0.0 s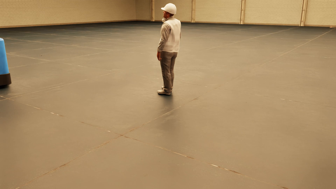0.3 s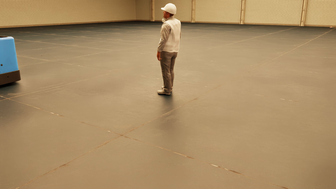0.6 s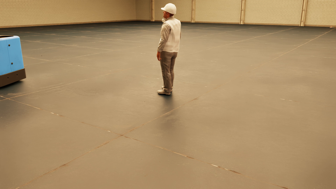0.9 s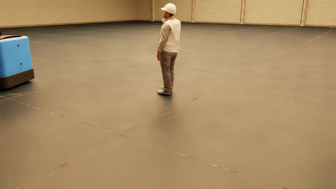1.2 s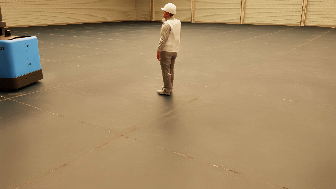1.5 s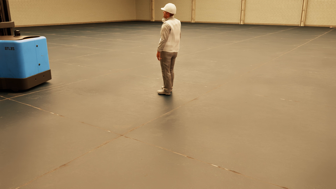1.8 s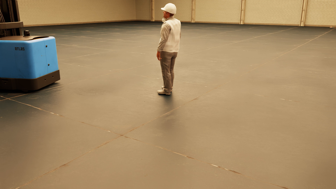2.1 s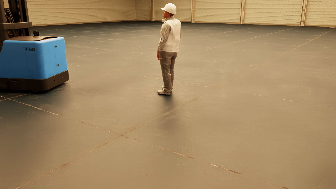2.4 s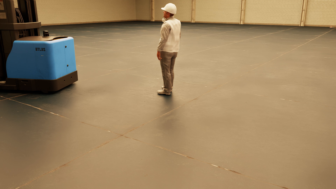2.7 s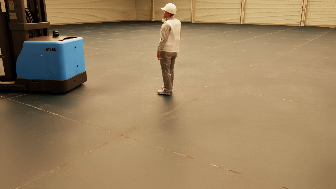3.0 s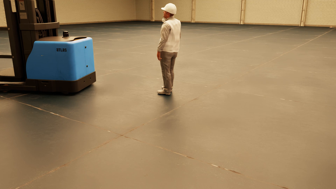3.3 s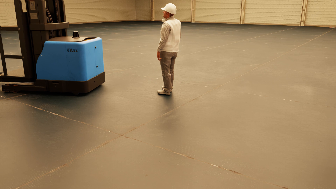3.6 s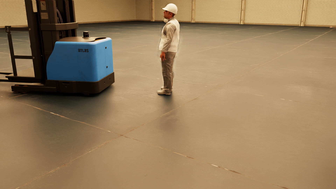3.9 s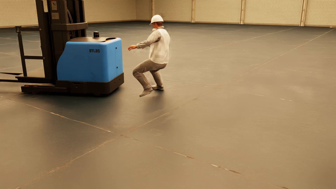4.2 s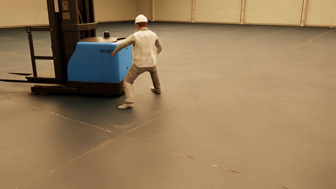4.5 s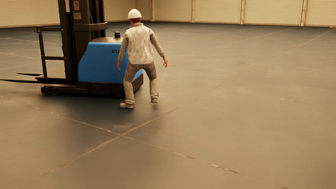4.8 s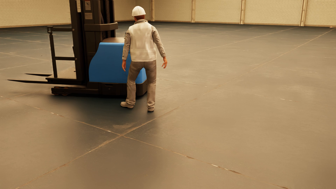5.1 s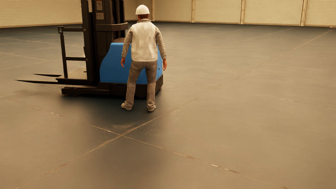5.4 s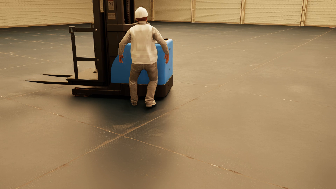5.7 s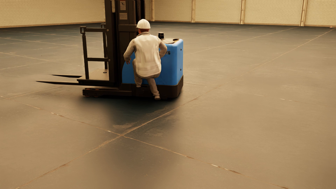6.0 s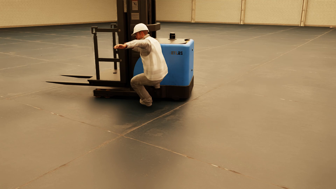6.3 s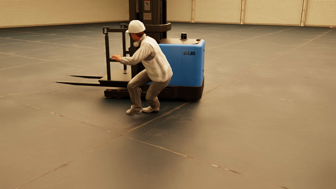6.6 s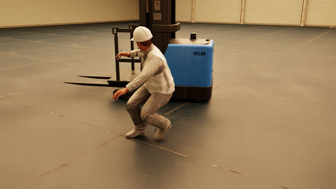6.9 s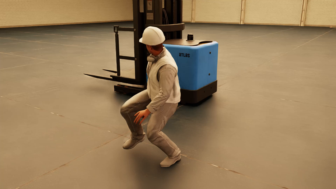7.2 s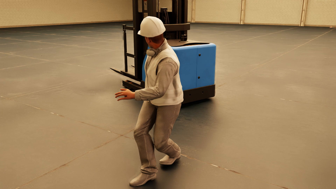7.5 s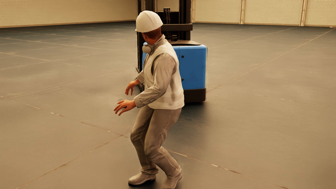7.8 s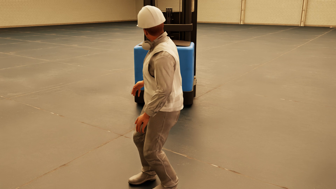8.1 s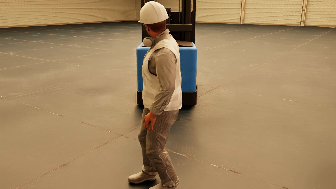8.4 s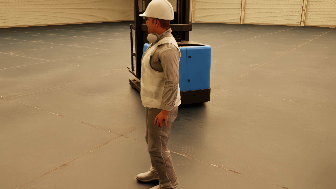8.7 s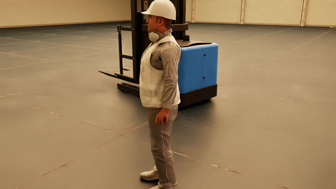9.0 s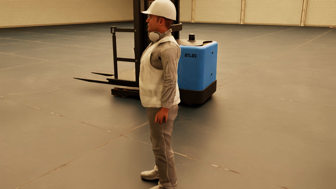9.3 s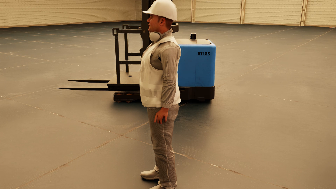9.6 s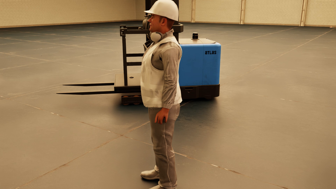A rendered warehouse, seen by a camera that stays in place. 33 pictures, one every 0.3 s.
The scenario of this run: Near miss between a forklift and a person.
